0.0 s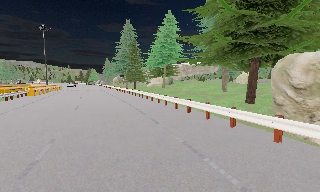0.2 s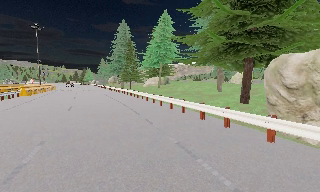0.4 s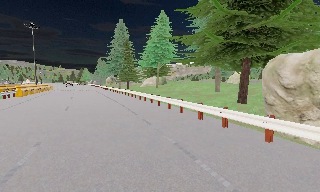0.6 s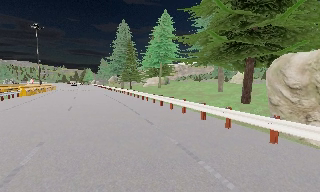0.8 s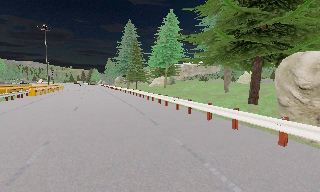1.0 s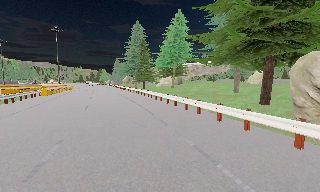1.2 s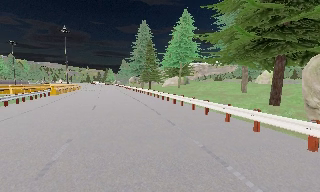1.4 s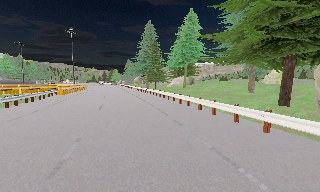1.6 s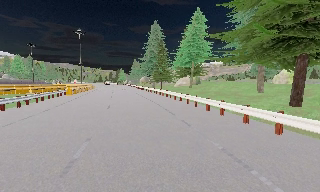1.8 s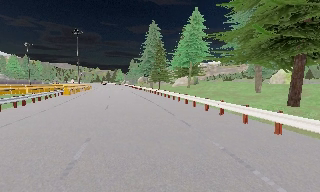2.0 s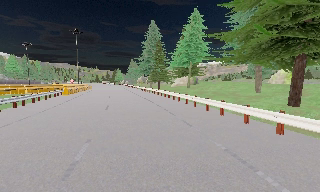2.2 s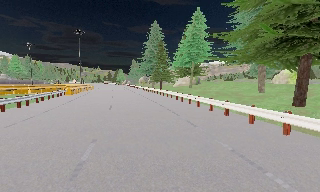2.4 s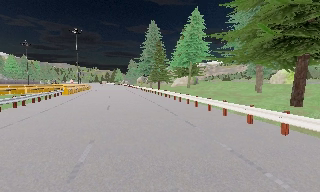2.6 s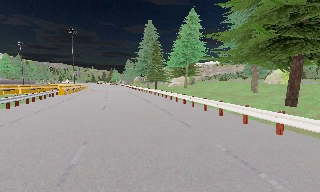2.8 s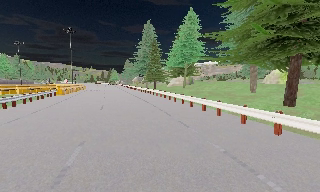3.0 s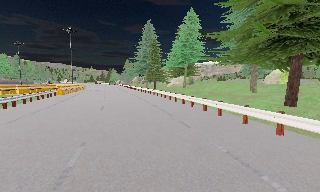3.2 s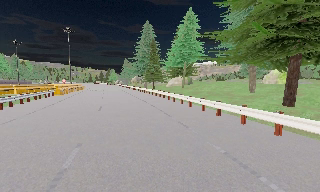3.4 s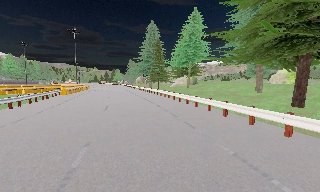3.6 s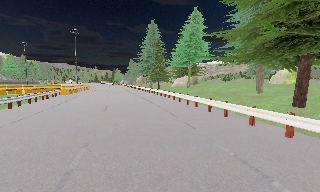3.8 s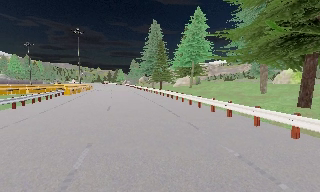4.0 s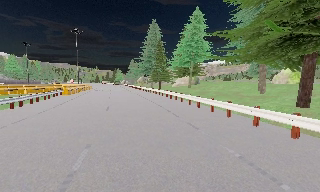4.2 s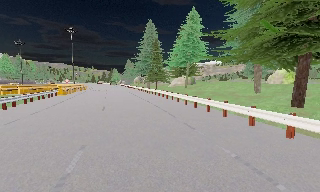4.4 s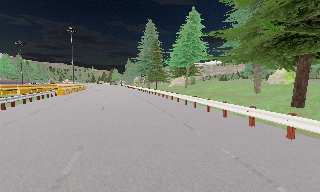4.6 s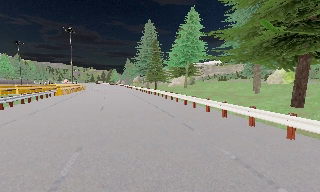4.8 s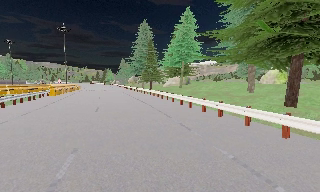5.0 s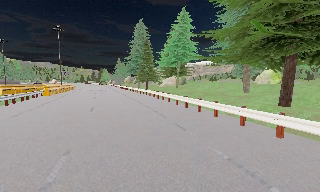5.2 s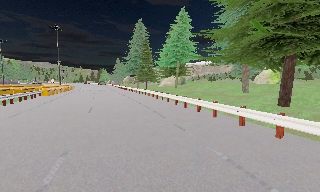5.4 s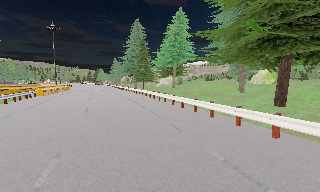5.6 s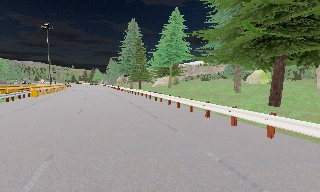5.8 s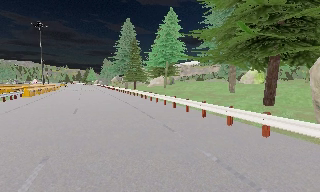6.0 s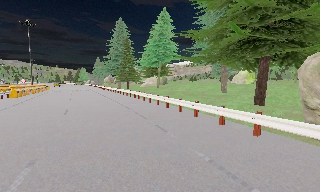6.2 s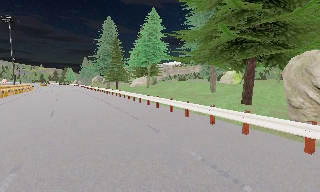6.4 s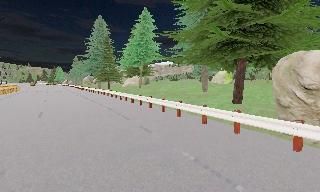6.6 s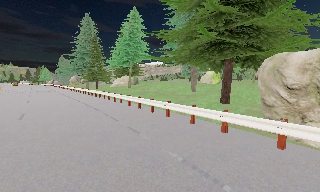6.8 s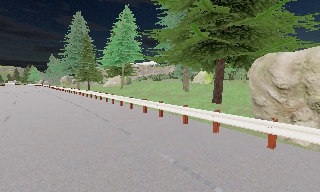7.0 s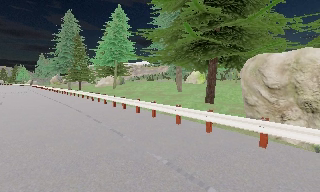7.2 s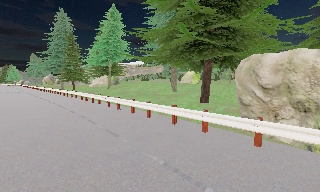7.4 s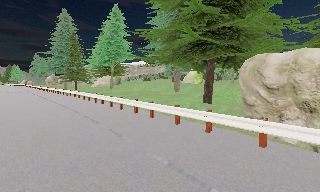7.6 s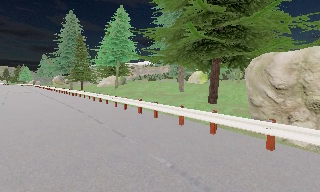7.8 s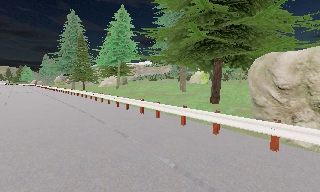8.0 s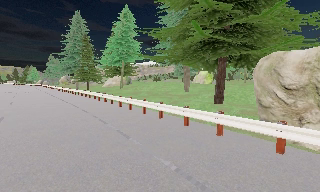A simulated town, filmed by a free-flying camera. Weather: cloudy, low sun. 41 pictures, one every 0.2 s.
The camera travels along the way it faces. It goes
forward.
0.0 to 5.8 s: The camera travels forward and to its left, about 1.5 m, so what stands in front looms larger.
5.8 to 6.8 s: The scene slides to the left, as the camera pans about 15 degrees to its right.
6.8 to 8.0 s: The camera shifts only a little, or ends up much as it began.
The film runs forward here.
